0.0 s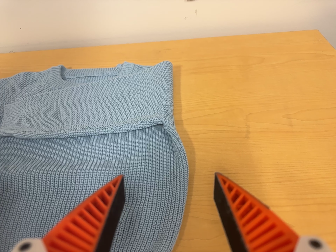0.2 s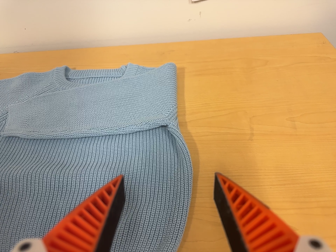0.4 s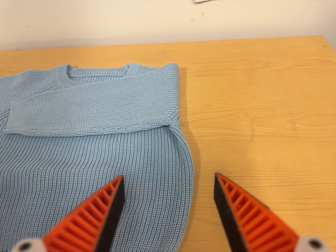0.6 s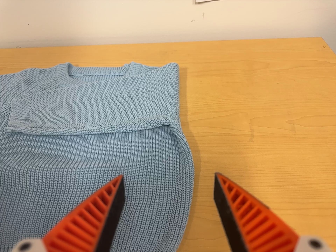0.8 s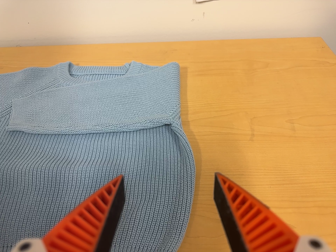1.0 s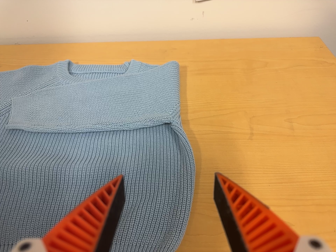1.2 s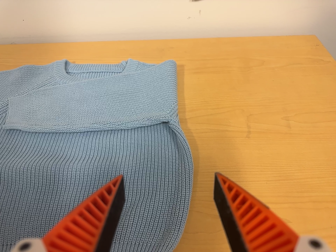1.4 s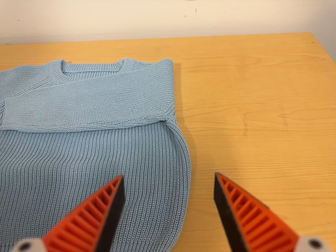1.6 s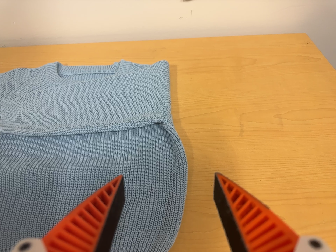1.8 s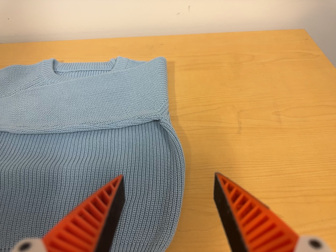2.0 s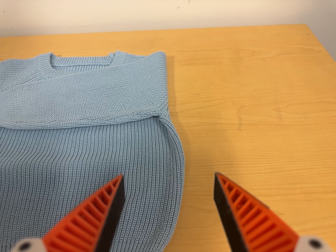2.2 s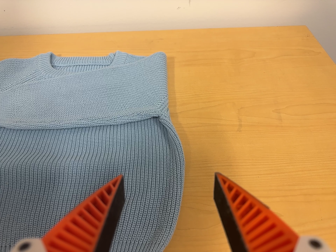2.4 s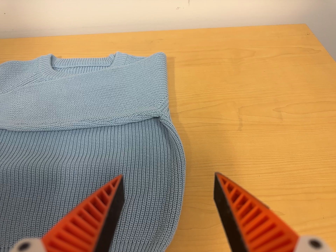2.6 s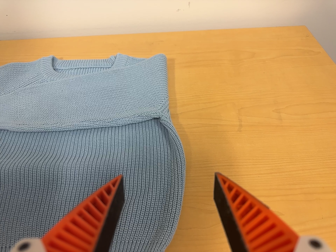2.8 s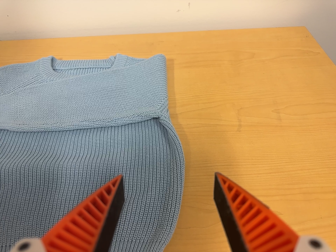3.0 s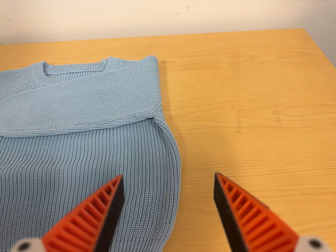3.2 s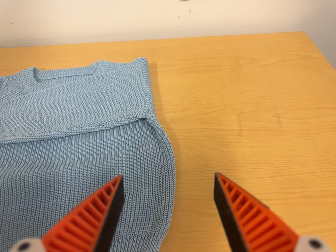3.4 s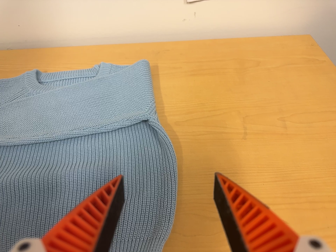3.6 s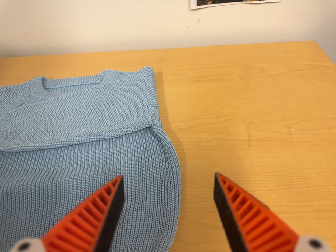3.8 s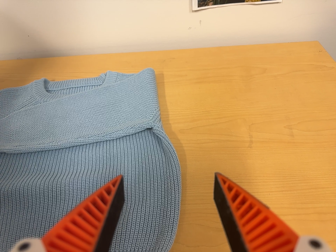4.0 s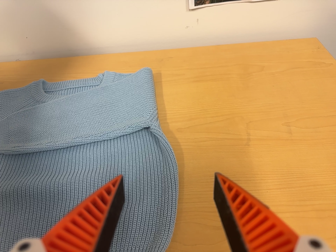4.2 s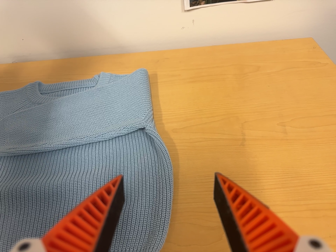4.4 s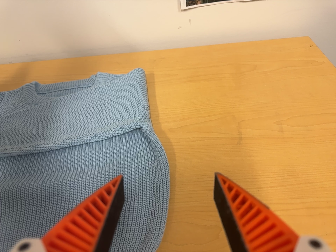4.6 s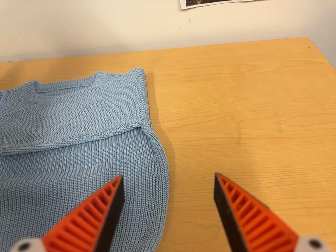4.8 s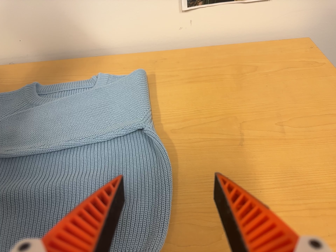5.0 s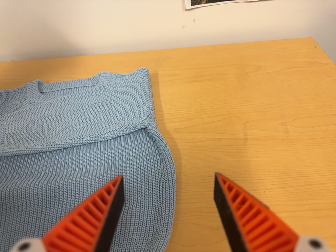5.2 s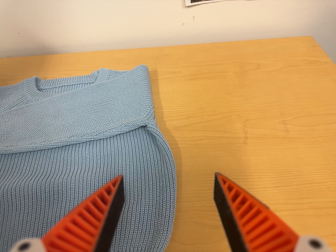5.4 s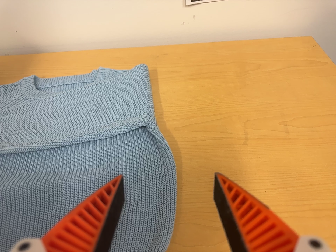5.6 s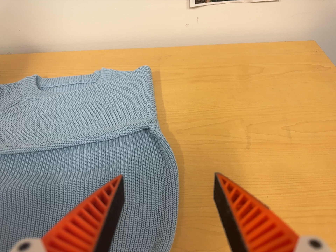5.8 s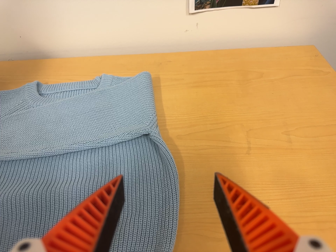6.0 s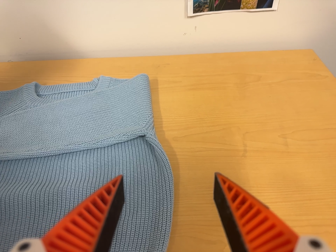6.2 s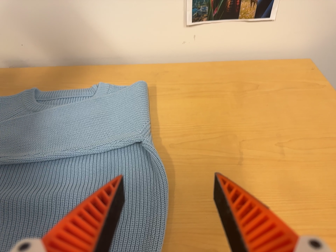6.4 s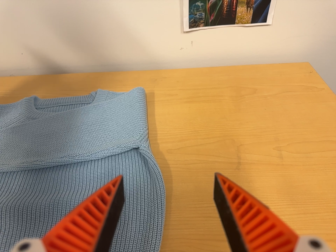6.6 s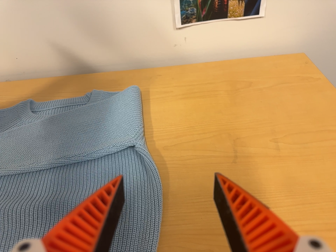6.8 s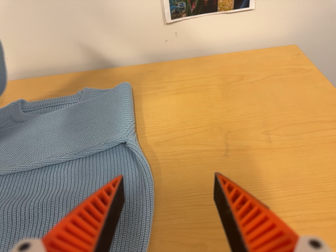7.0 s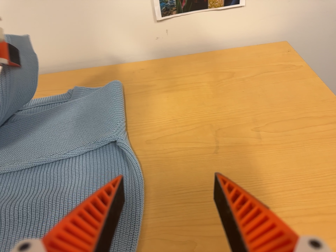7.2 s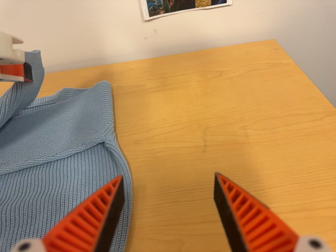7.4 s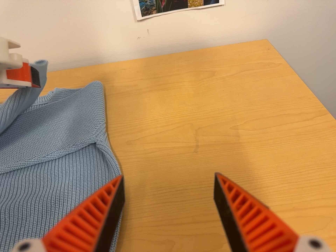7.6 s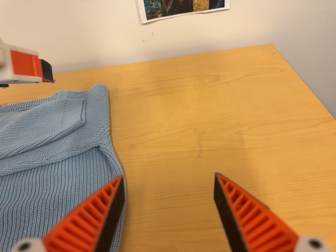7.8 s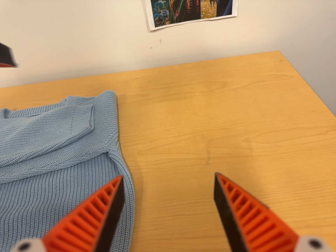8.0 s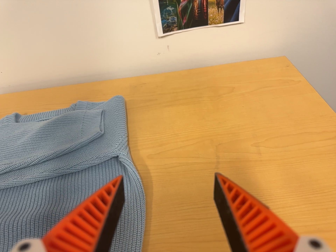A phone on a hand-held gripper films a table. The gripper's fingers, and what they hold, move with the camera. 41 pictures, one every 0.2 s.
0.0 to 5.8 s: The camera shifts only a little, or ends up much as it began.
5.8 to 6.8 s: The camera travels to its right, about 6 cm, so close, fixed things drift to the left.
6.8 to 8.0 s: The camera shifts only a little, or ends up much as it began.
The film runs forward here.
